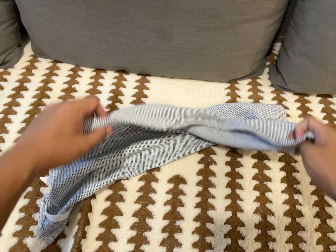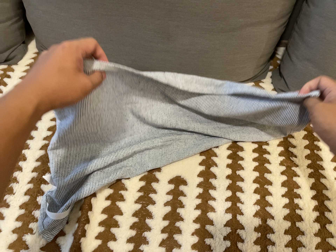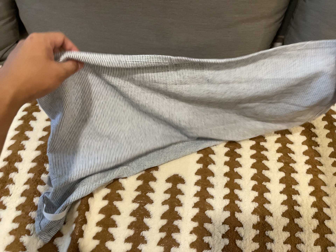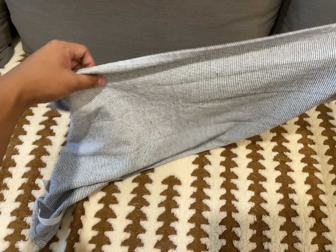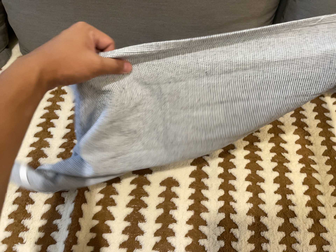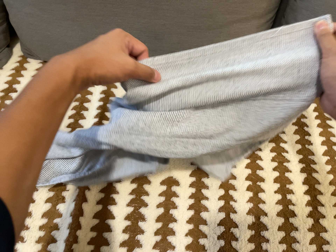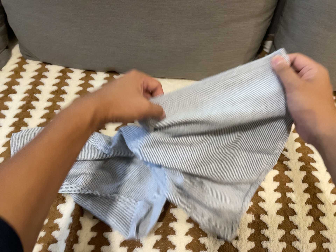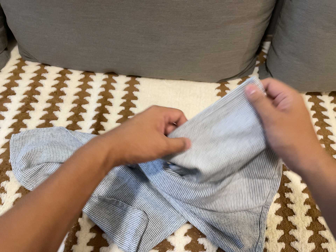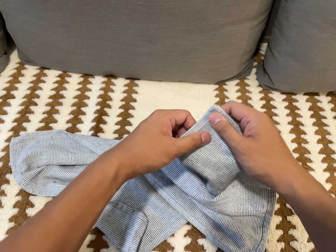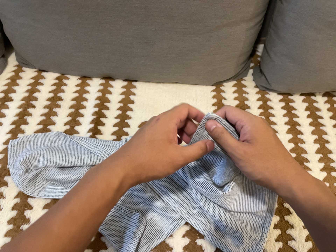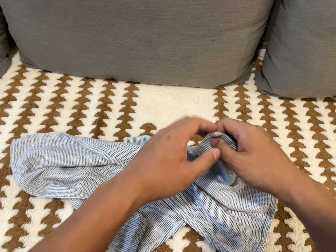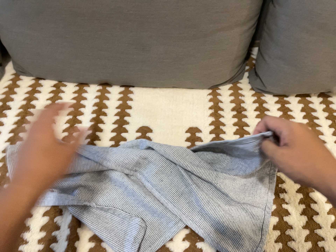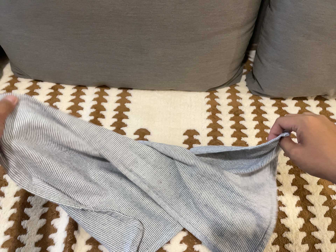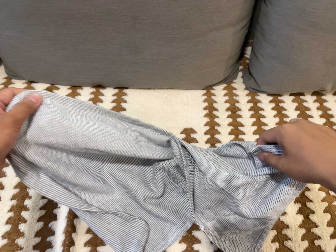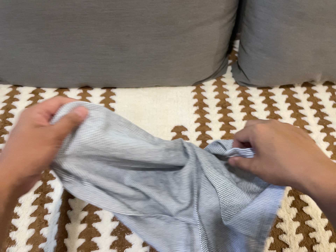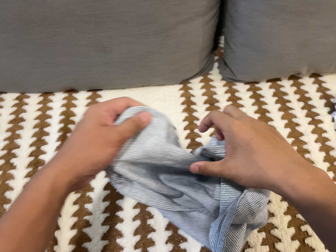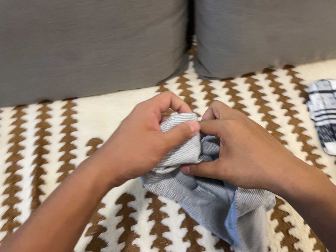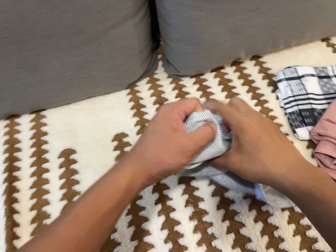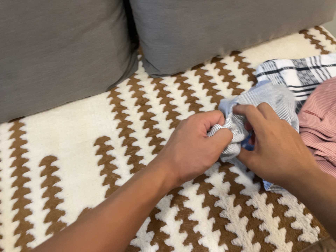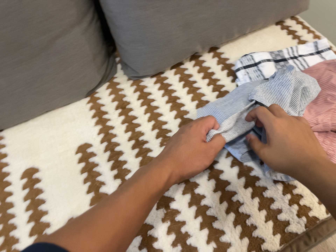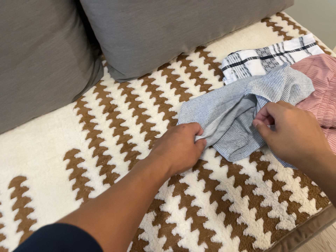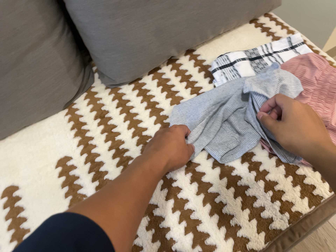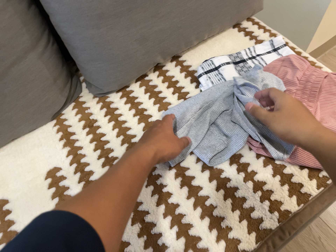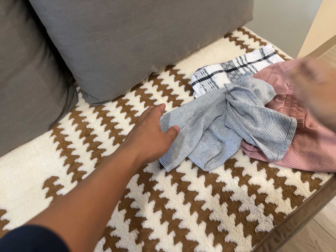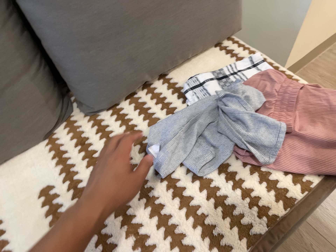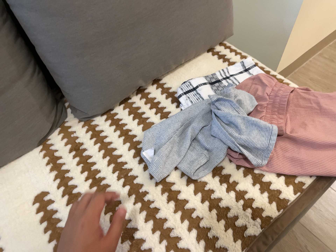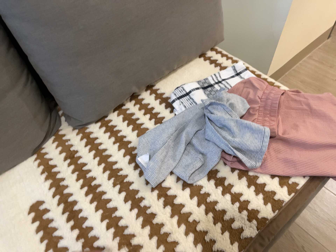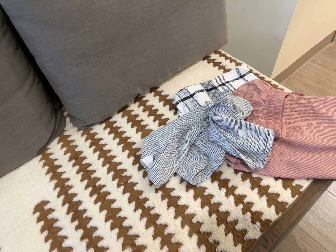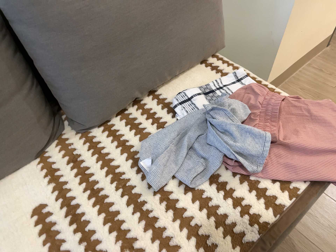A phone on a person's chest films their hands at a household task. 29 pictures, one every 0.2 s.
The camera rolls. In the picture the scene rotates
counterclockwise.
0.0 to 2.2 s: The camera shifts only a little, or ends up much as it began.
2.2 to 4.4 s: The camera swings to its right by about 15 degrees, and the scene slides to the left. It travels to its right, about 20 cm, so close, fixed things drift to the left. It rolls about its line of sight by about 30 degrees, and the scene rotates counterclockwise.
4.4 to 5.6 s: The camera's aim tips toward the top of its view by about 10 degrees, and the scene shifts downward.
The film runs backward here.
